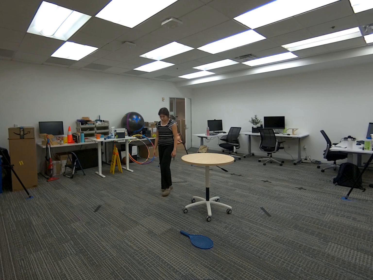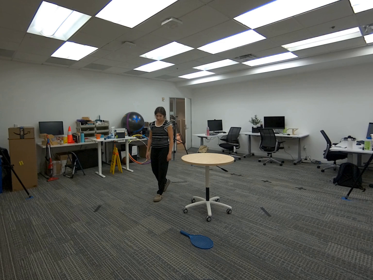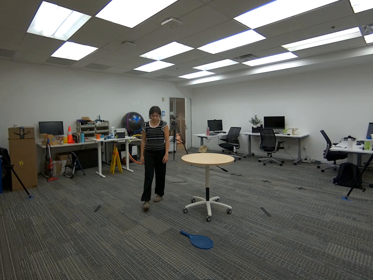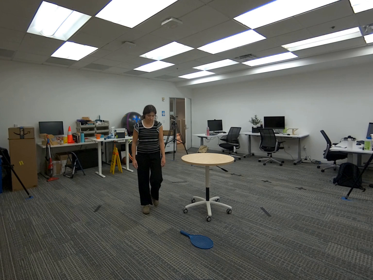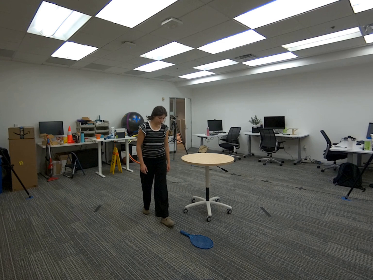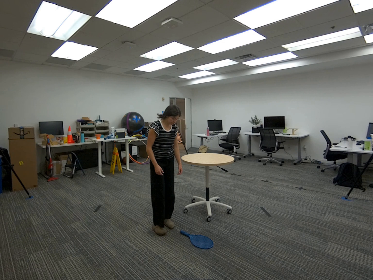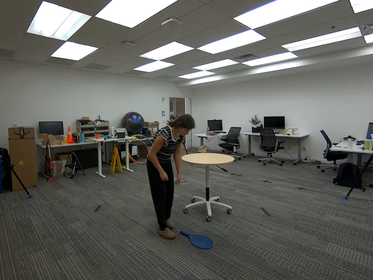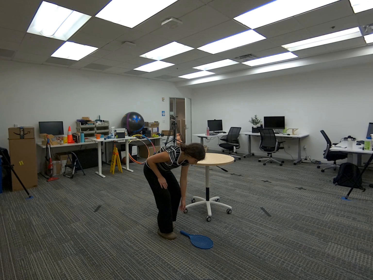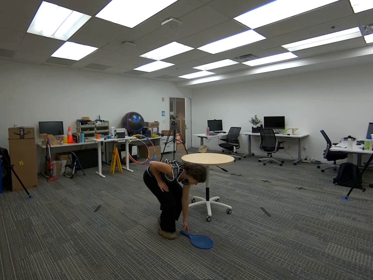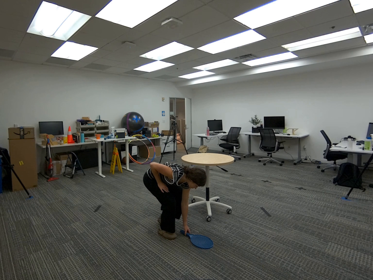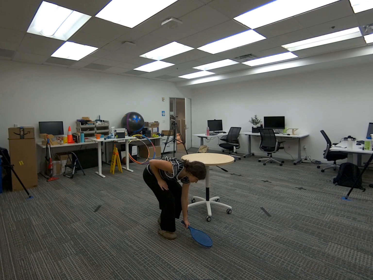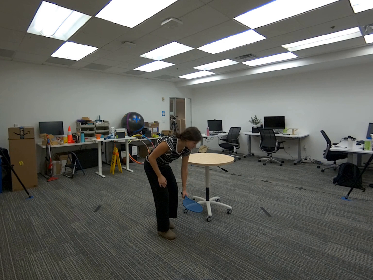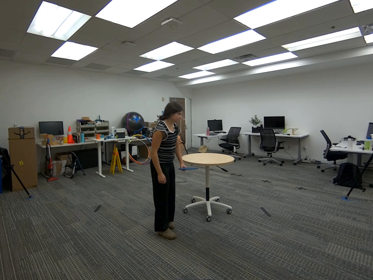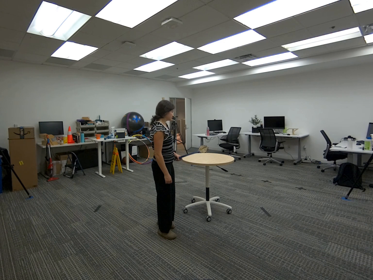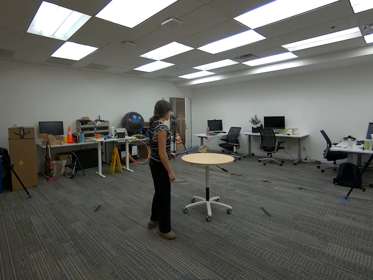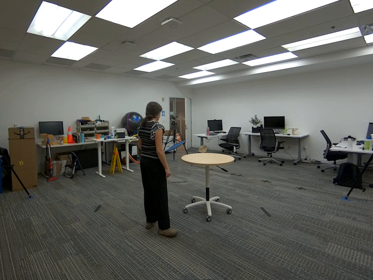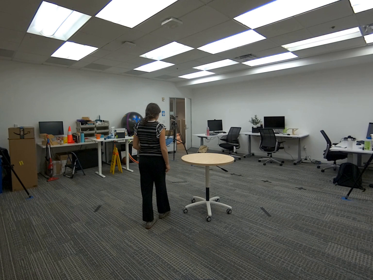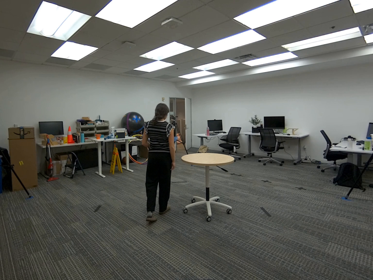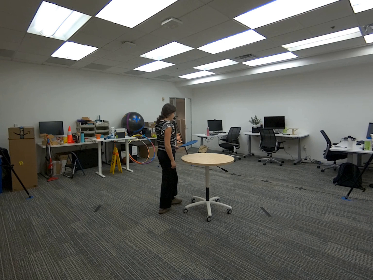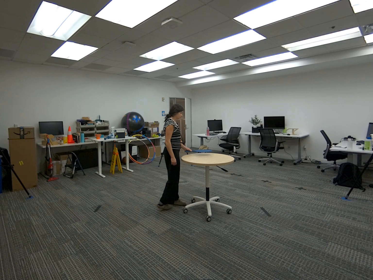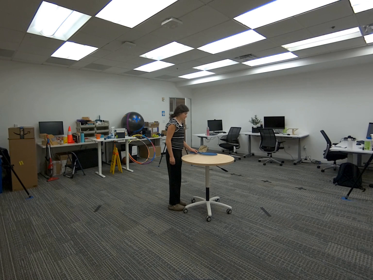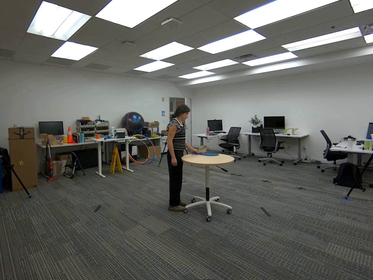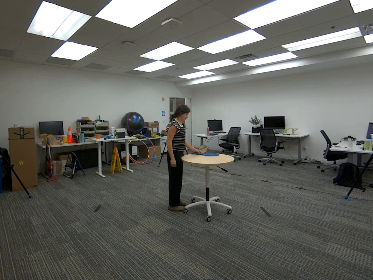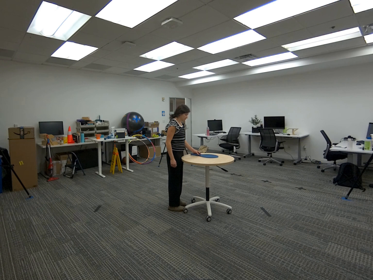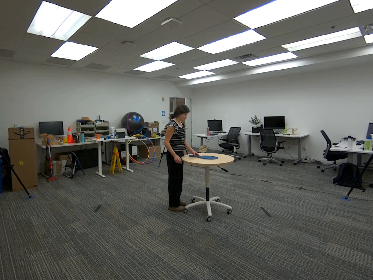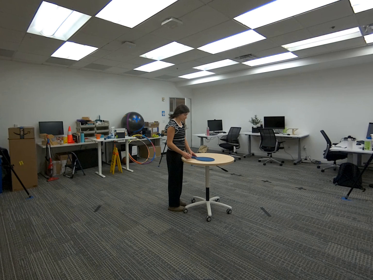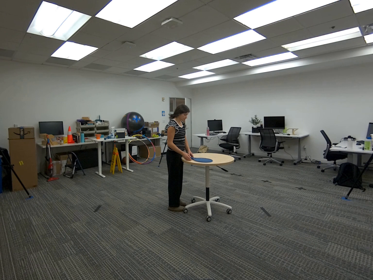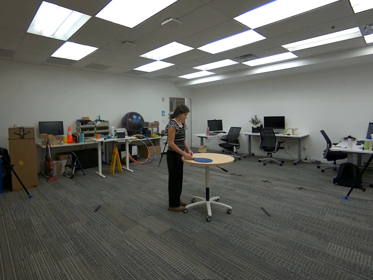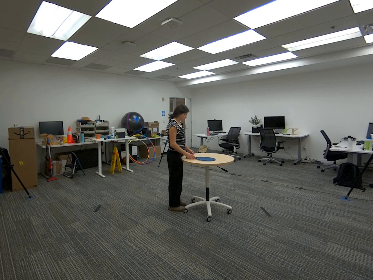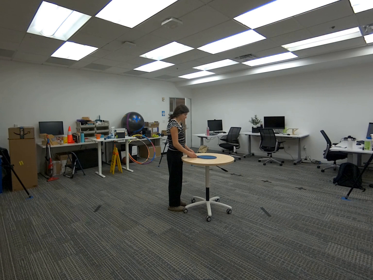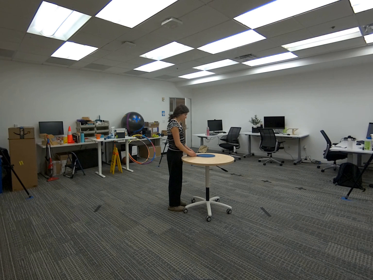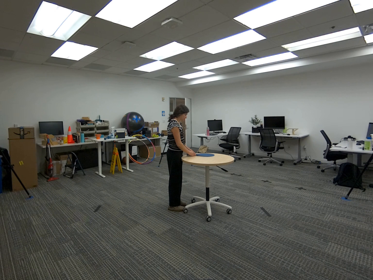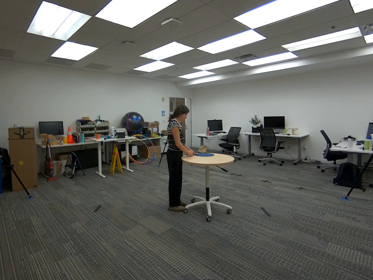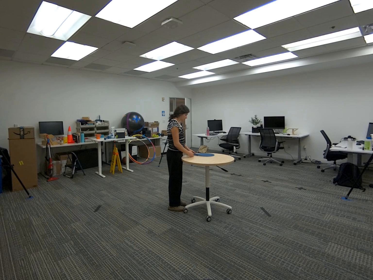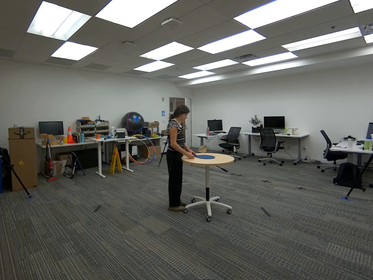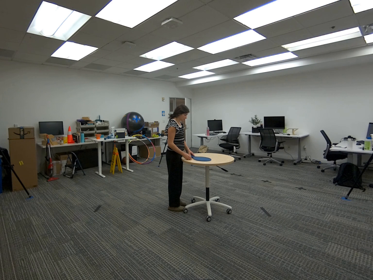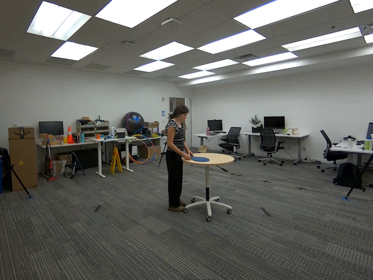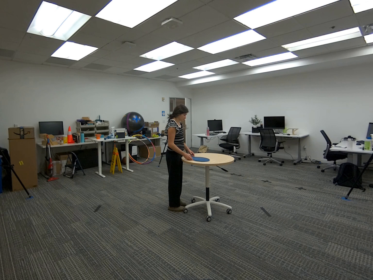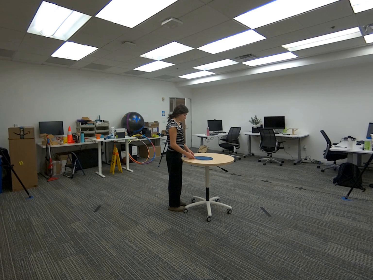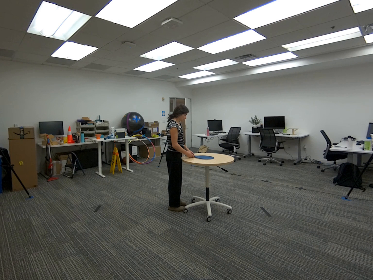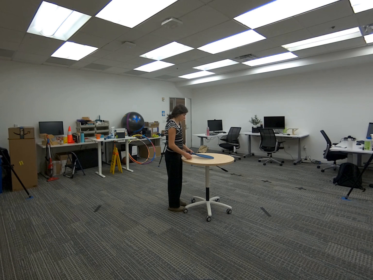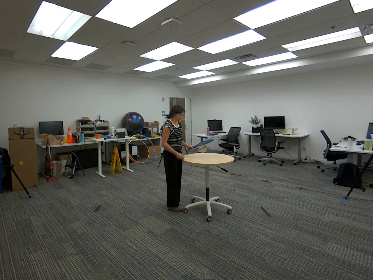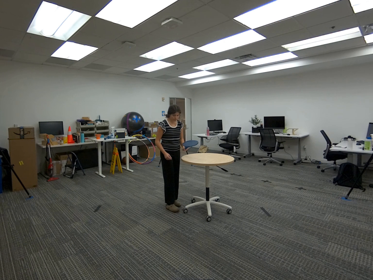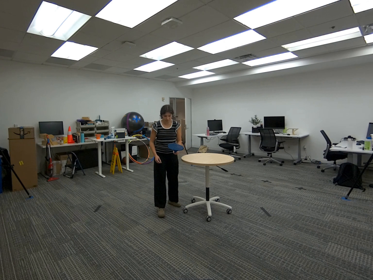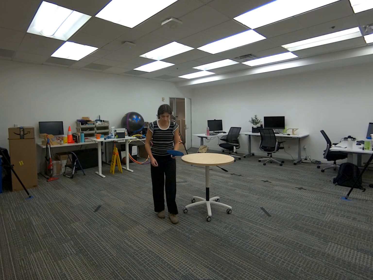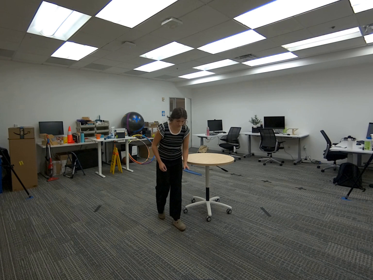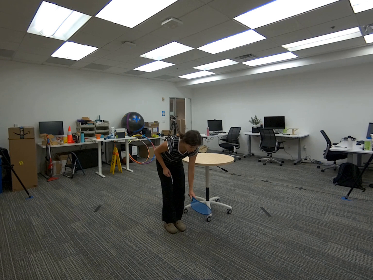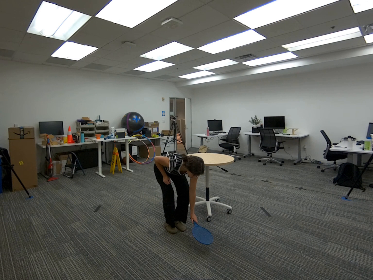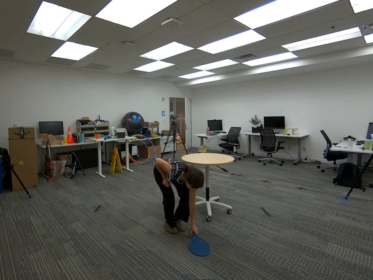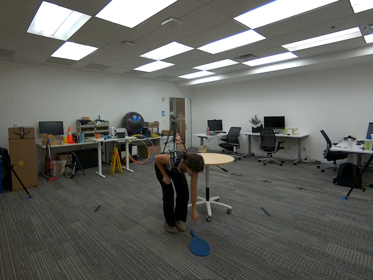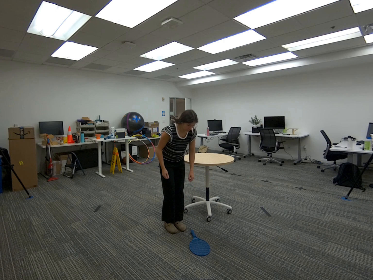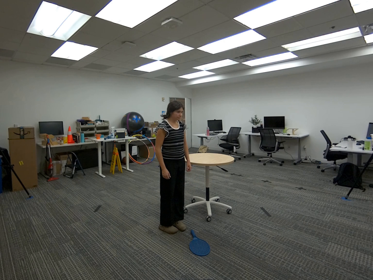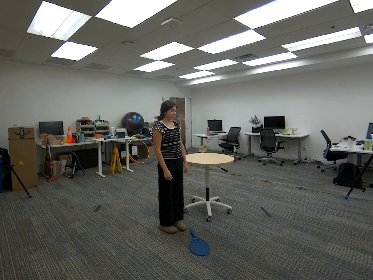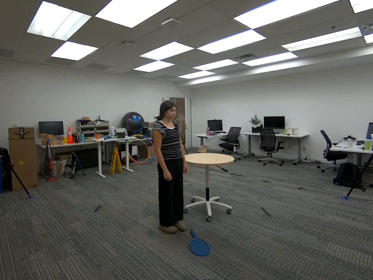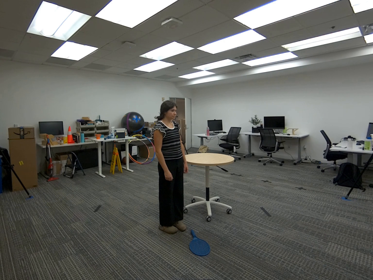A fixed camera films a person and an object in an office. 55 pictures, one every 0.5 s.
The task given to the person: Walk to the tennis racket on the ground and pick it up. Walk to the round table and, while holding the racket, glide it back and forth across the surface of the table. When you are finished, place the tennis racket back on the ground.
